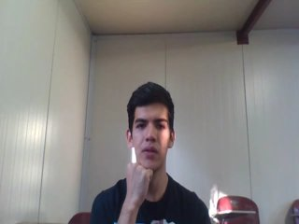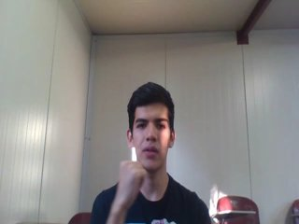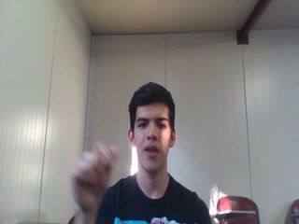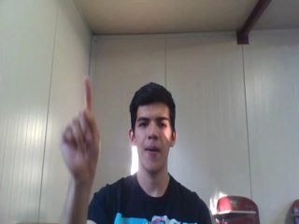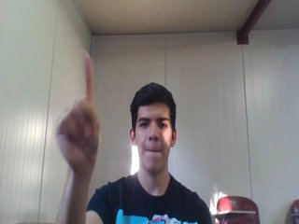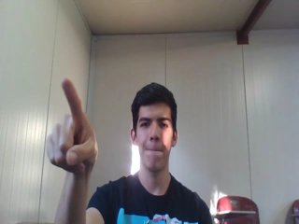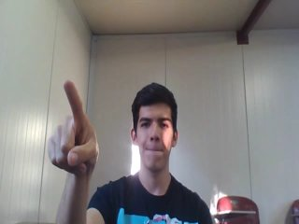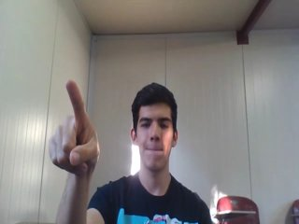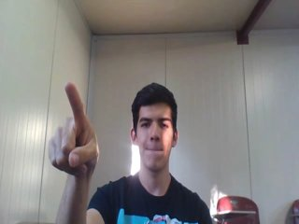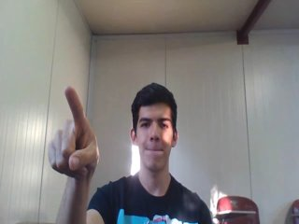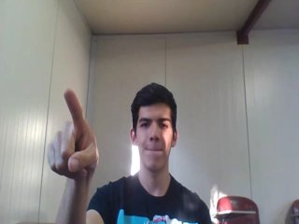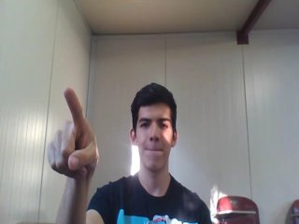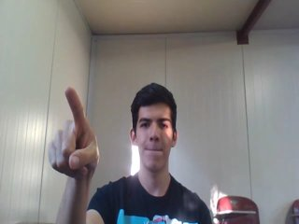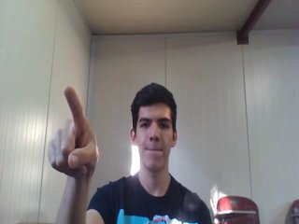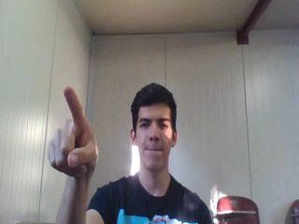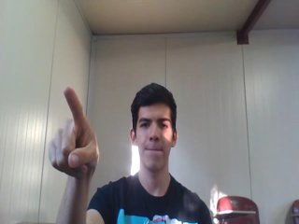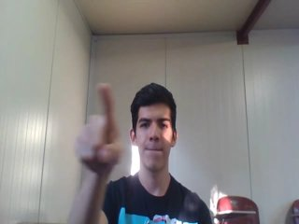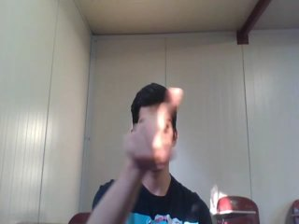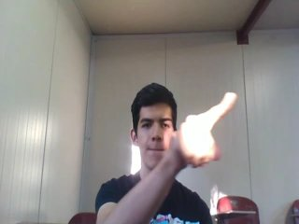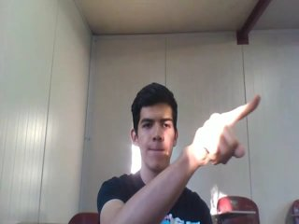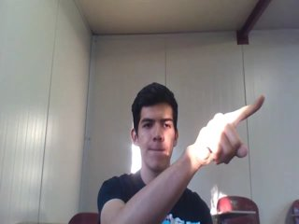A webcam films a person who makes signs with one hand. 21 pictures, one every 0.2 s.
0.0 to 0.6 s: Non-gesture.
0.7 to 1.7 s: Click with one finger.
1.8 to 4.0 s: Pointing with one finger.
